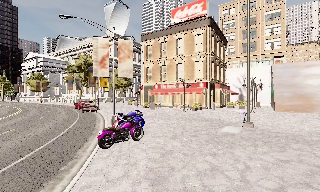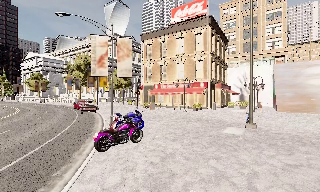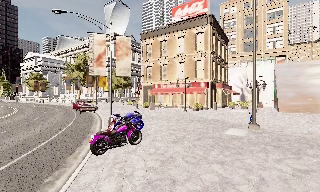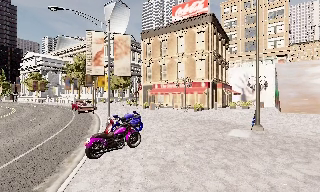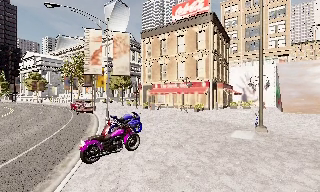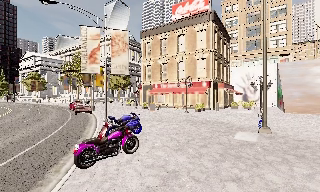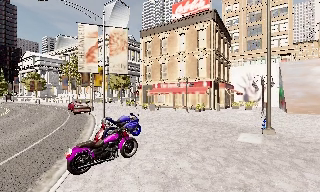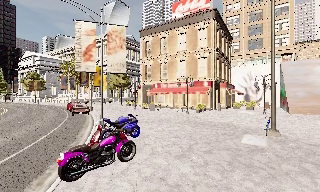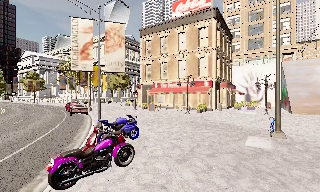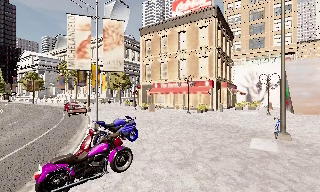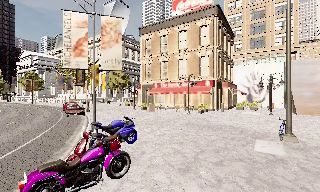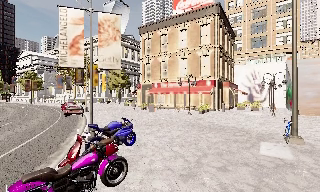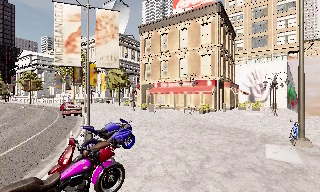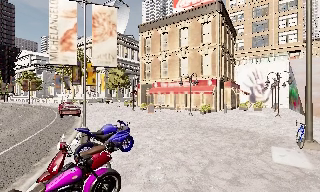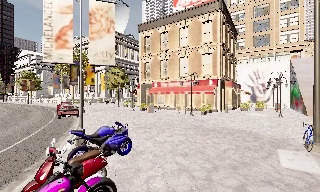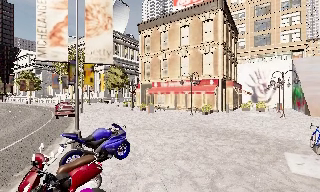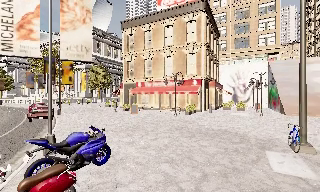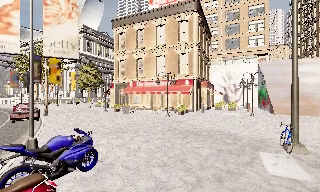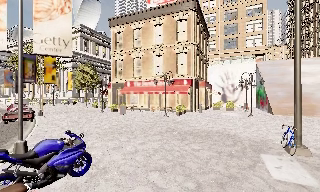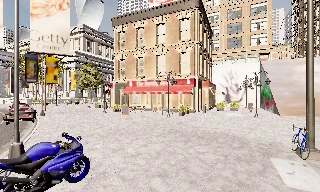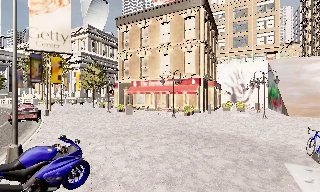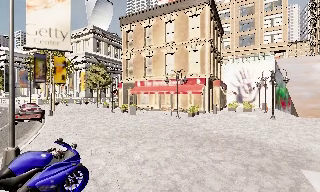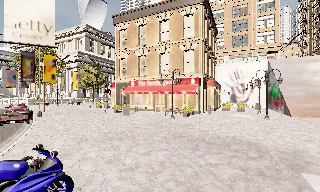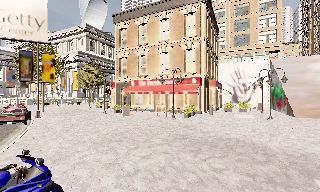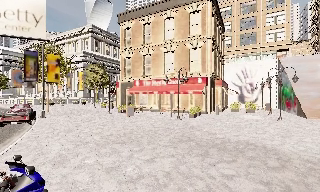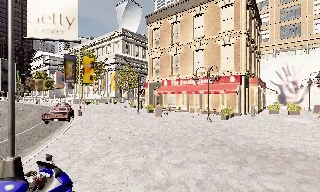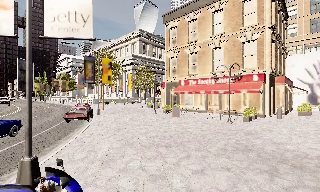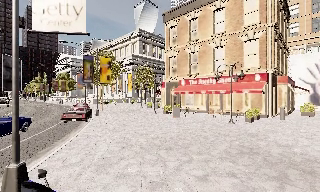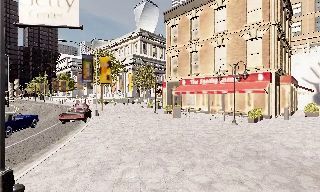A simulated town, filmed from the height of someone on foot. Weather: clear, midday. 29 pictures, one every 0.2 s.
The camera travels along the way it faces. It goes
forward.
0.0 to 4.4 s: The camera travels forward, about 8 m, so what stands in front looms larger.
4.4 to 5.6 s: The camera swings to its left by about 20 degrees, and the scene slides to the right. It travels forward, about 2 m, so what stands in front looms larger.
The film runs forward here.
